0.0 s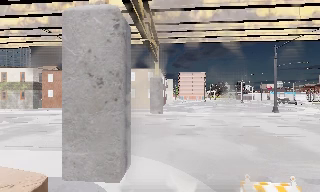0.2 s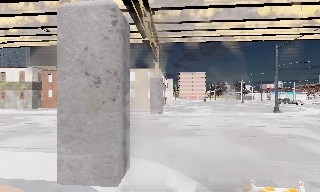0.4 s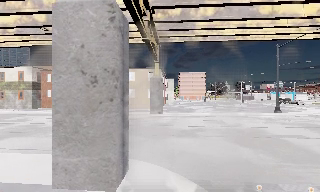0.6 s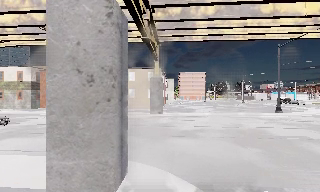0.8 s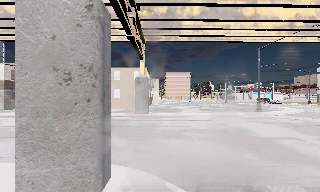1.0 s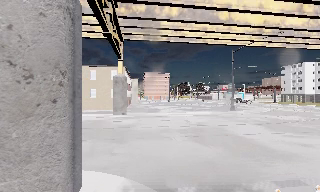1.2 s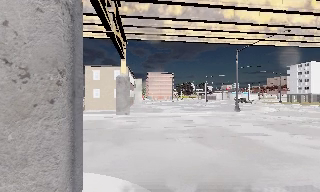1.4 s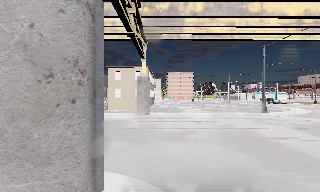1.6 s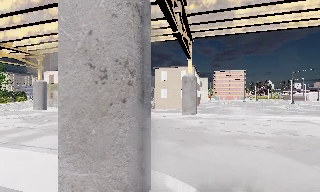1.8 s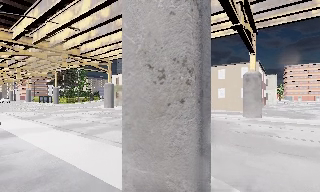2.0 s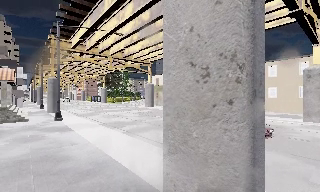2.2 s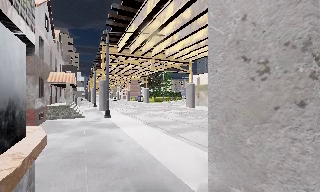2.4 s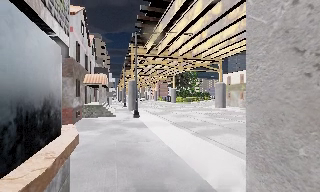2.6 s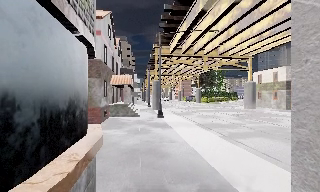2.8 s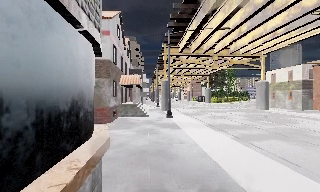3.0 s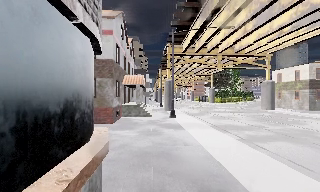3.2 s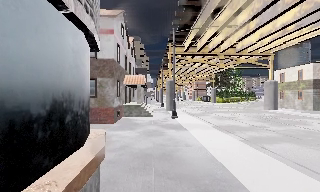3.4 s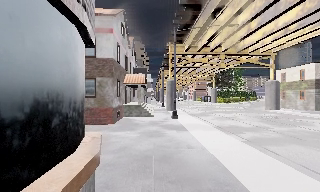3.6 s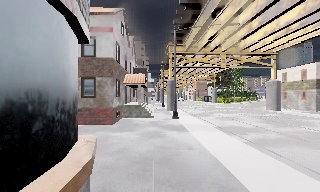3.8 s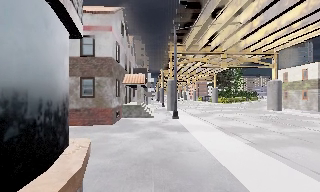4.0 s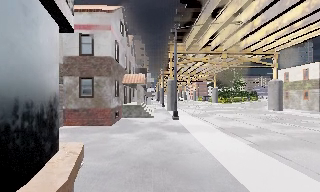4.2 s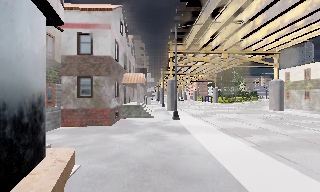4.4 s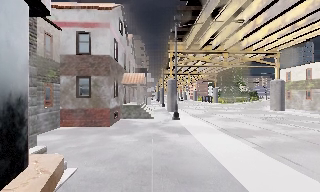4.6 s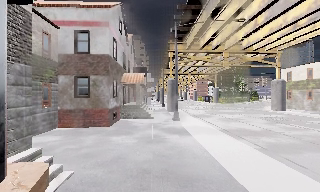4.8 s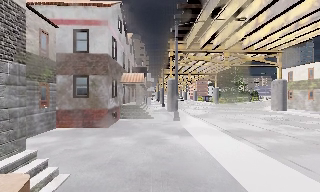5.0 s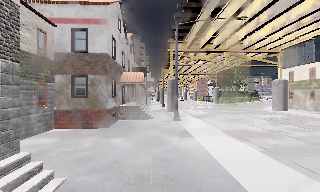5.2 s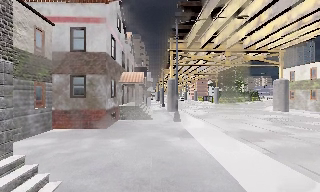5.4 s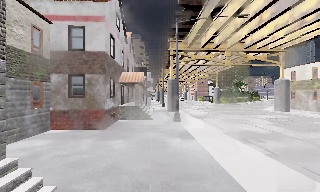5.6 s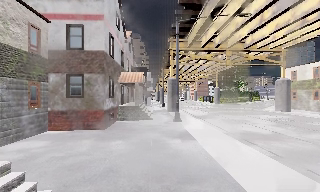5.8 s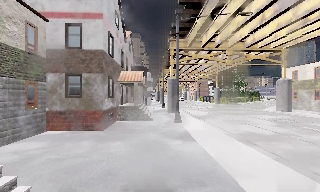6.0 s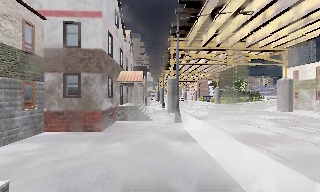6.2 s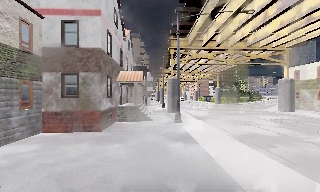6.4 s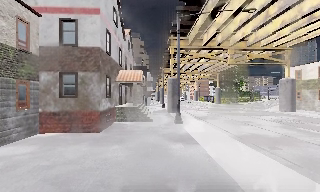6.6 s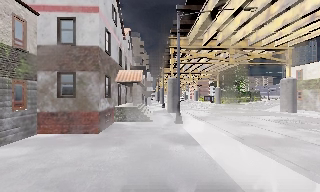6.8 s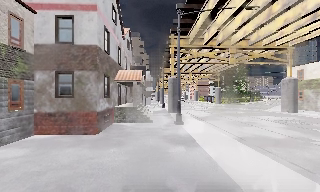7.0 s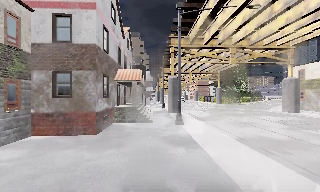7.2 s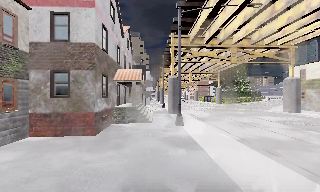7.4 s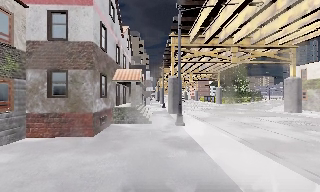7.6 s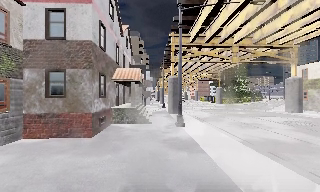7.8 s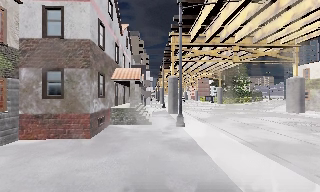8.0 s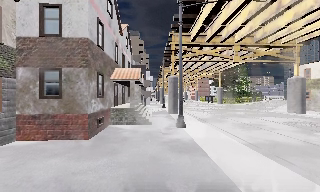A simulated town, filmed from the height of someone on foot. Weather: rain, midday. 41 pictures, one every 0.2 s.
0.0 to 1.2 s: The camera swings to its right by about 10 degrees, and the scene slides to the left. It travels forward, about 1.5 m, so what stands in front looms larger.
1.2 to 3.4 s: The camera swings to its left by about 95 degrees, and the scene slides to the right. It travels forward, about 2.5 m.
3.4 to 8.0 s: The camera travels forward, about 5 m, so what stands in front looms larger.
The film runs forward here.
